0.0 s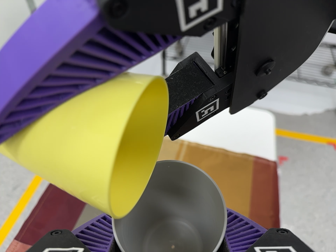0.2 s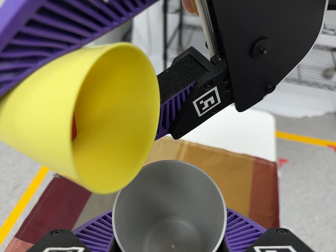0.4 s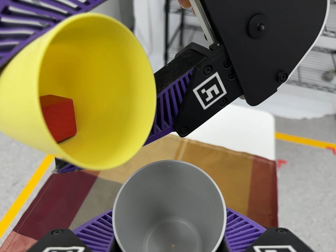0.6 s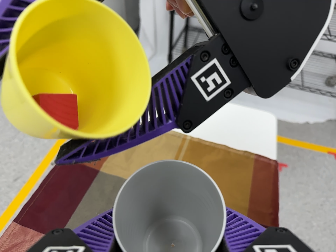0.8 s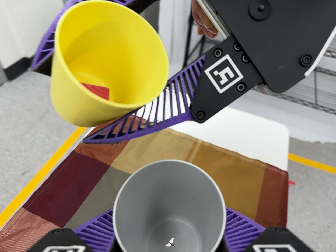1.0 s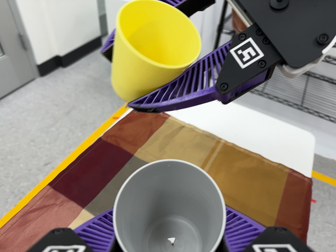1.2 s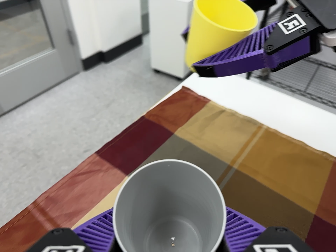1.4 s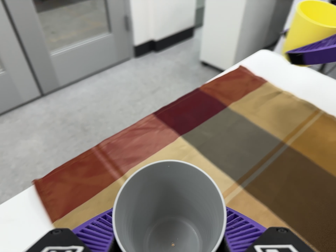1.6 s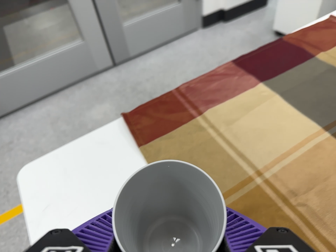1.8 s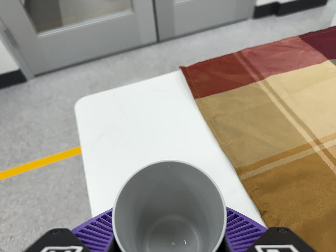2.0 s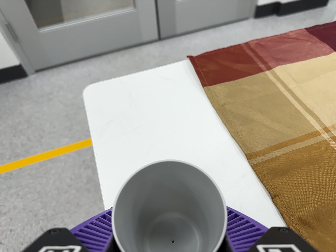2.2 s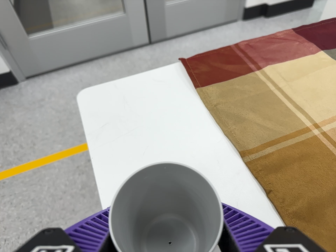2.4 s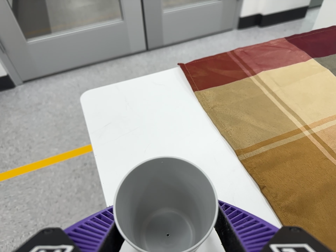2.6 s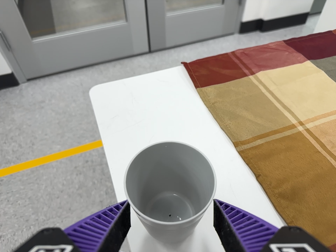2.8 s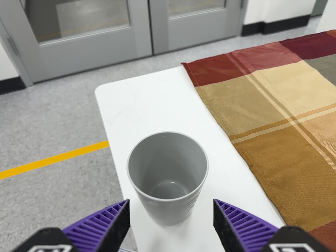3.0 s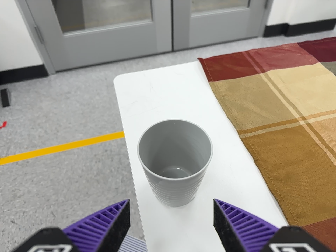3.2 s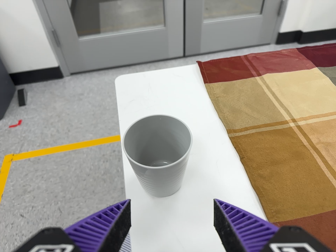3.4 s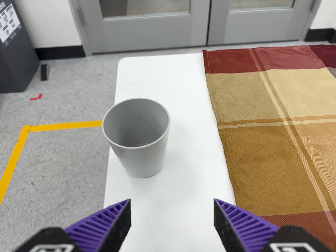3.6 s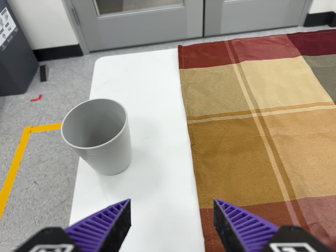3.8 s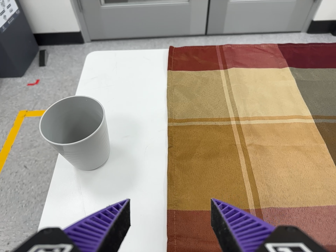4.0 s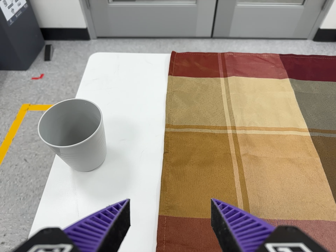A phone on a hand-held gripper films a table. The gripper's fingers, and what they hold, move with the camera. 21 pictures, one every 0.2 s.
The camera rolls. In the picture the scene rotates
clockwise.
The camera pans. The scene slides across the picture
to the right.
0.0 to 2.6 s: The camera swings to its left by about 40 degrees, and the scene slides to the right. It travels toward the bottom of its view and to its left, about 38 cm, so close, fixed things drift upward. It rolls about its line of sight by about 40 degrees, and the scene rotates clockwise.
2.6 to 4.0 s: The camera pans to its left by about 15 degrees. It travels to its right and backward, about 20 cm. It rolls about its line of sight by about 15 degrees, and the scene rotates clockwise.
The film runs backward here.
